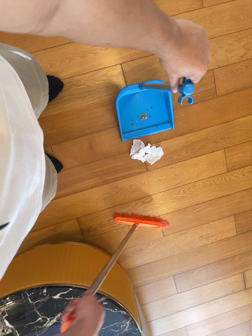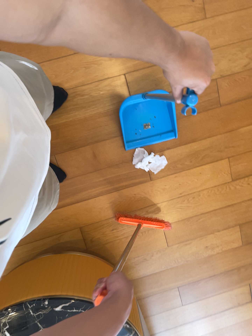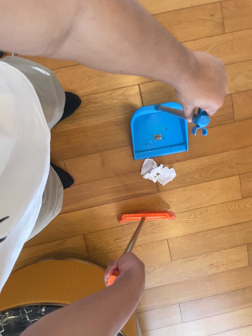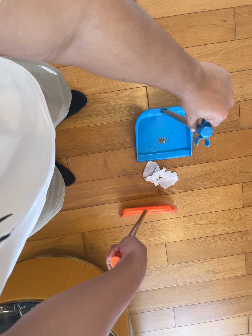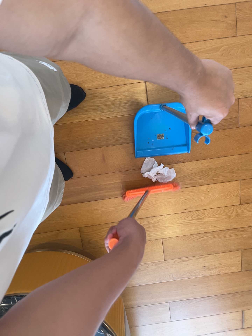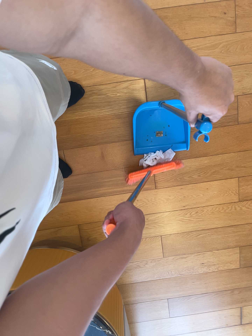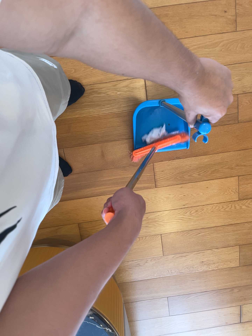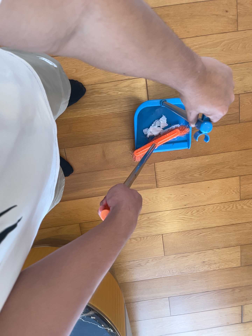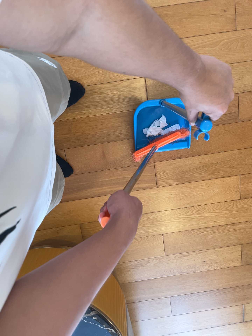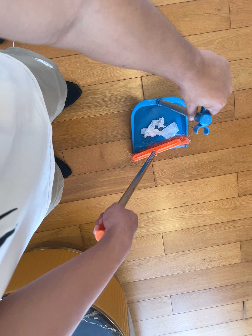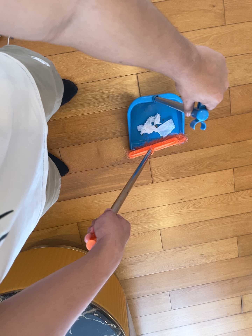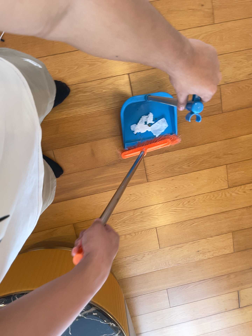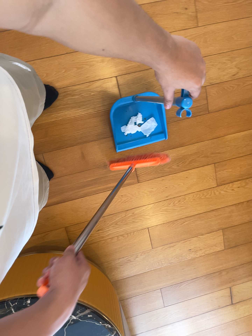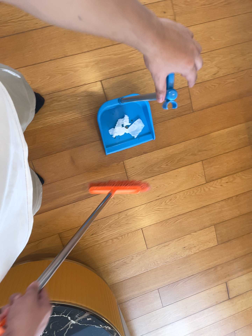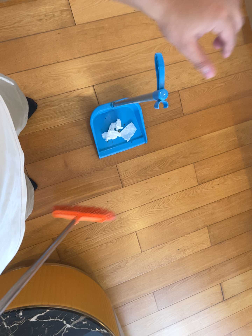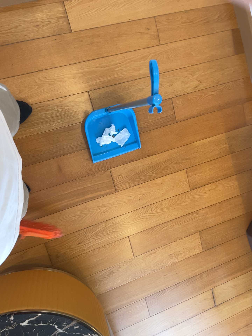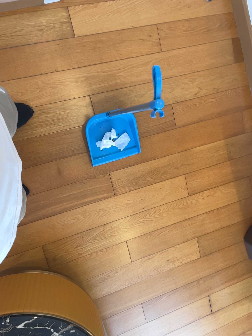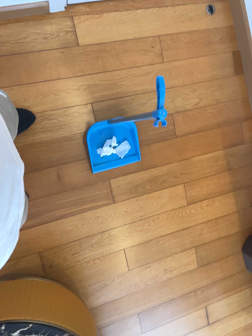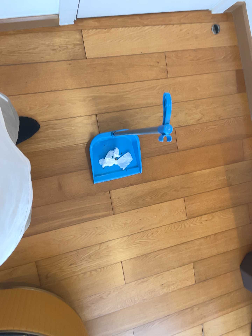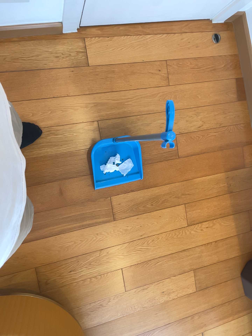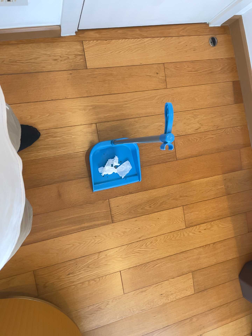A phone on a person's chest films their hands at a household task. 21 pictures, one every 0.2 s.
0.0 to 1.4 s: The camera rolls about its line of sight by about 10 degrees, and the scene rotates clockwise.
1.4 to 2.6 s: The camera travels toward the bottom of its view, about 7 cm. It rolls about its line of sight by about 10 degrees, and the scene rotates counterclockwise.
2.6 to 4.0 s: The camera's aim tips toward the top of its view by about 10 degrees, and the scene shifts downward.
The film runs forward here.
